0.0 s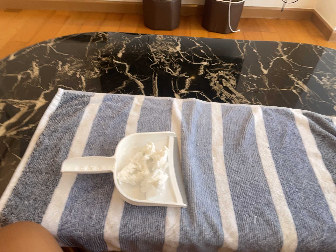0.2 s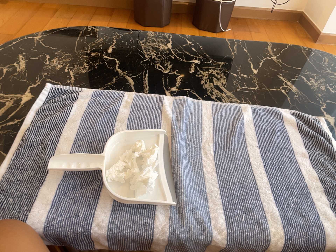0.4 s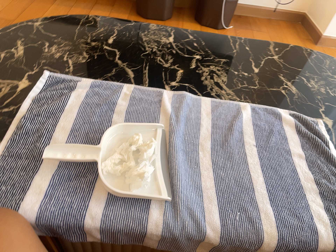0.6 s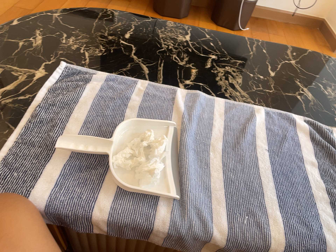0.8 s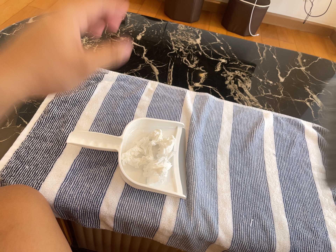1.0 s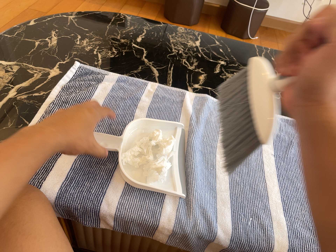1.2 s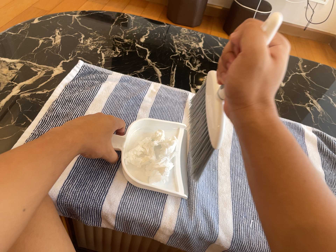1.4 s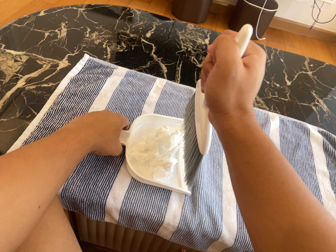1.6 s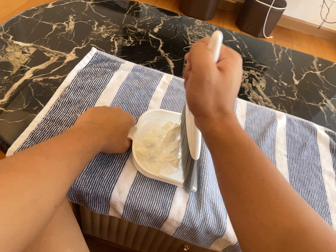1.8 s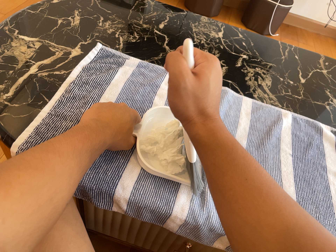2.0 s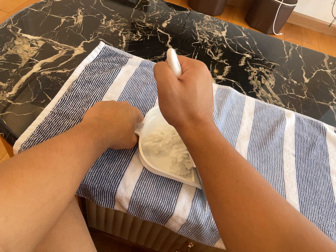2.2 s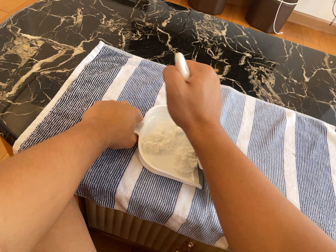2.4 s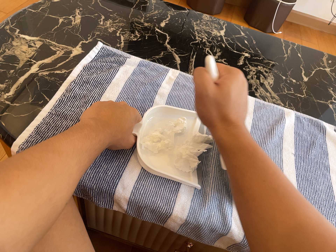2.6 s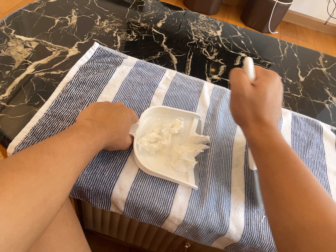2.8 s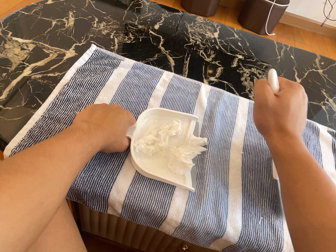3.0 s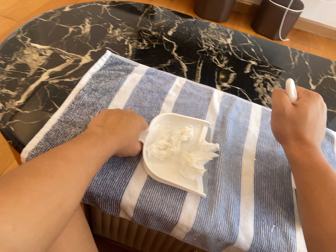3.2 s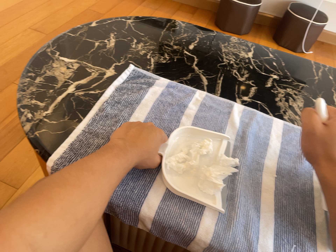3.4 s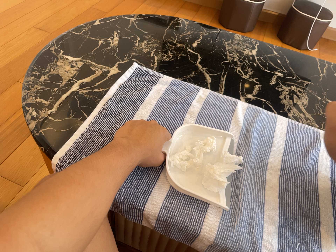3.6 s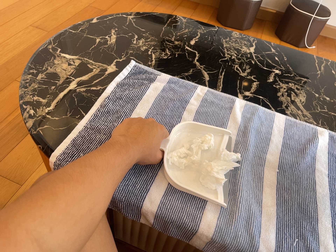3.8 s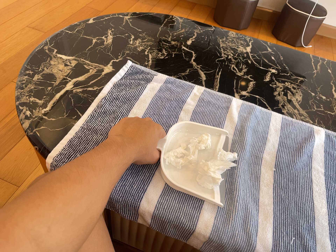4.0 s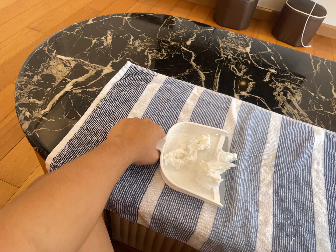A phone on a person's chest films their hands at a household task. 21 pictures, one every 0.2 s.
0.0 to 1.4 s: The camera rolls about its line of sight by about 10 degrees, and the scene rotates clockwise.
1.4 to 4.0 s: The camera shifts only a little, or ends up much as it began.
The film runs backward here.
